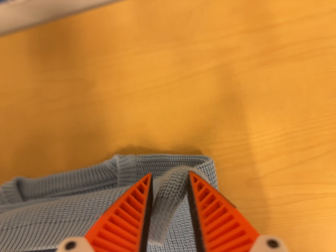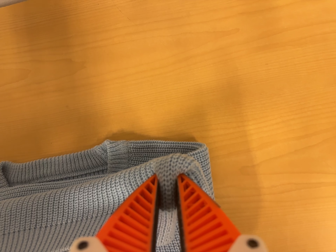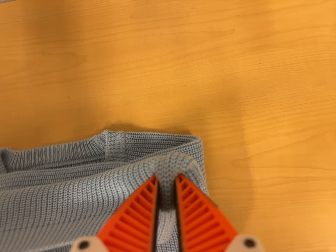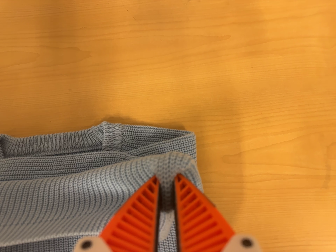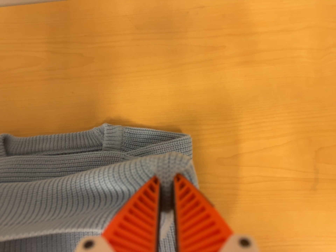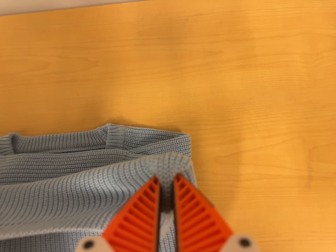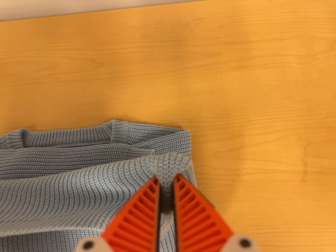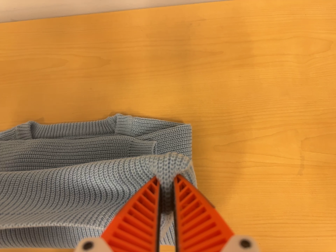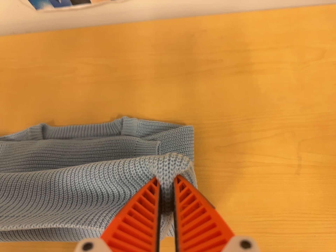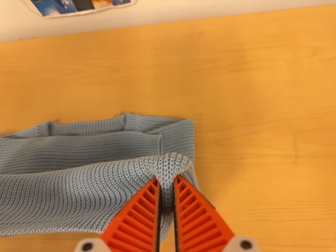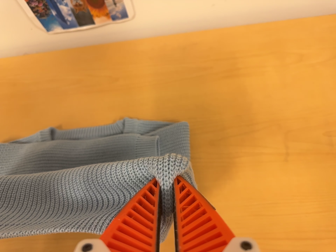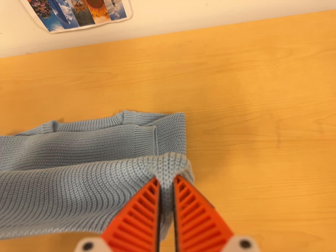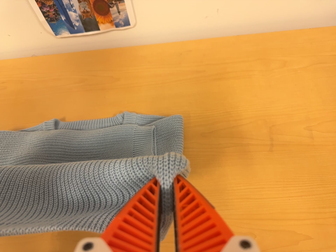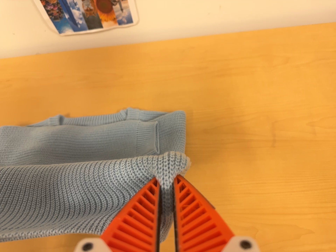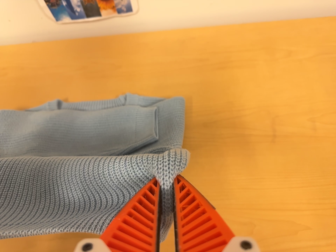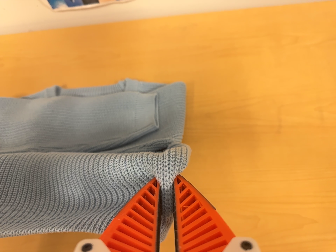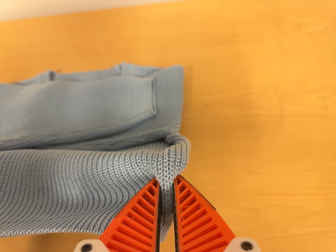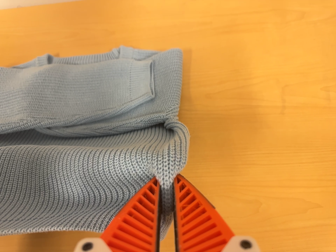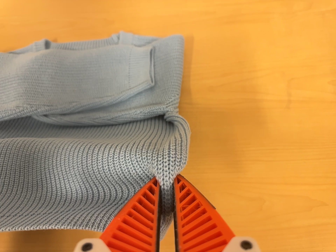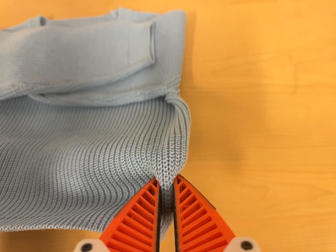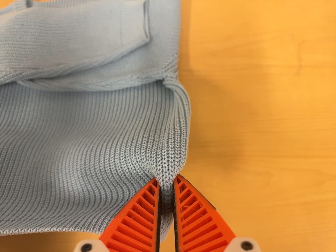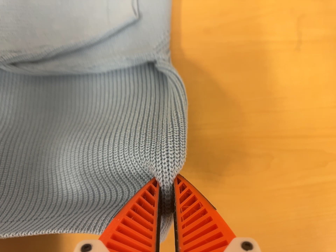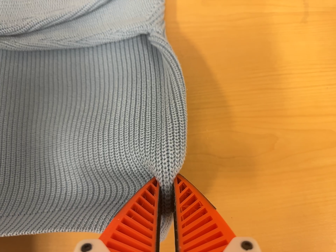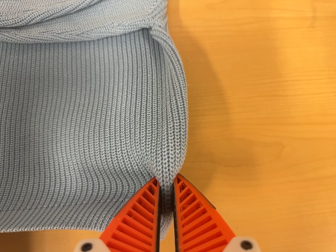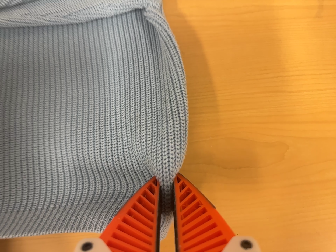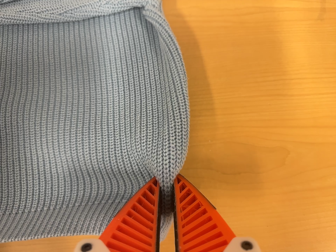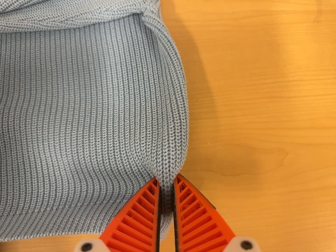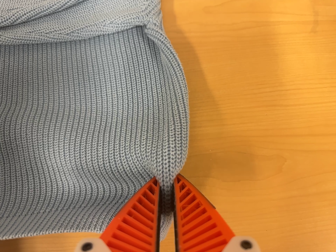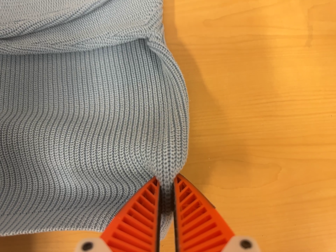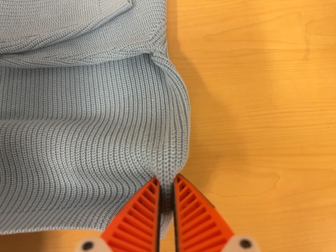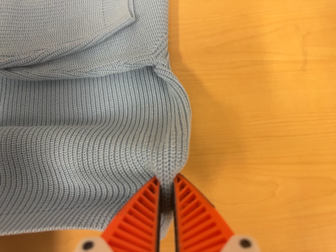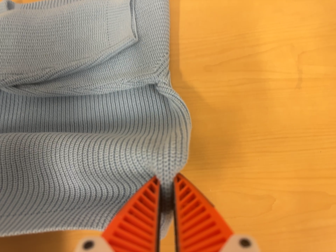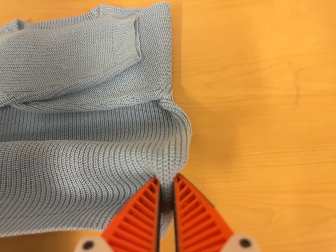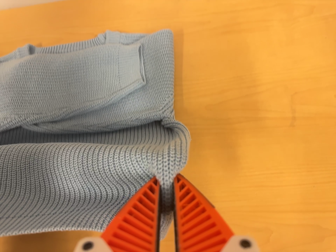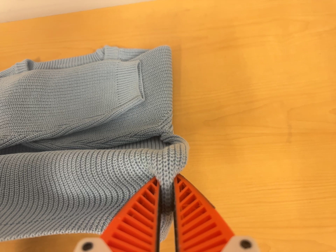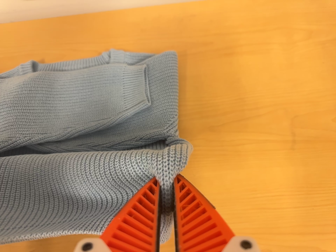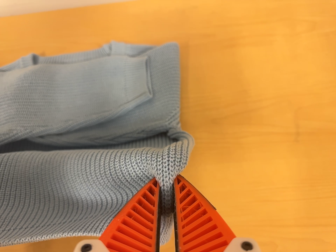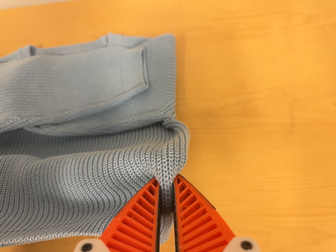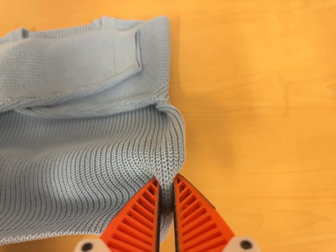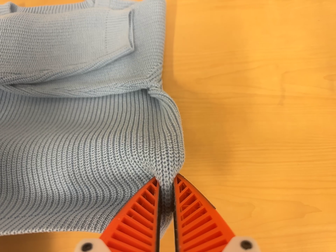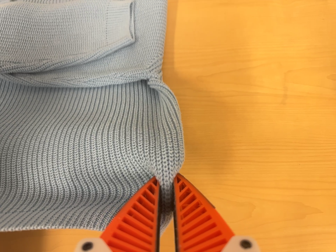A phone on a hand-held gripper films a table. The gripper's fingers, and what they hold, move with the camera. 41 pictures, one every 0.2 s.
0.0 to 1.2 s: The camera travels toward the bottom of its view and backward, about 10 cm. It rolls about its line of sight by about 10 degrees, and the scene rotates clockwise.
1.2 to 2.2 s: The camera travels toward the bottom of its view and backward, about 16 cm. Its aim tips toward the top of its view by about 15 degrees.
2.2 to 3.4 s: The camera shifts only a little, or ends up much as it began.
3.4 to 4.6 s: The camera travels forward, about 10 cm, so what stands in front looms larger. Its aim tips toward the bottom of its view by about 10 degrees, and the scene shifts upward.
4.6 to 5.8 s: The camera shifts only a little, or ends up much as it began.
5.8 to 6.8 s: The camera travels toward the top of its view and backward, about 9 cm, so close, fixed things drift downward.
6.8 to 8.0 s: The camera travels toward the bottom of its view, about 6 cm, so close, fixed things drift upward.
The film runs backward here.
